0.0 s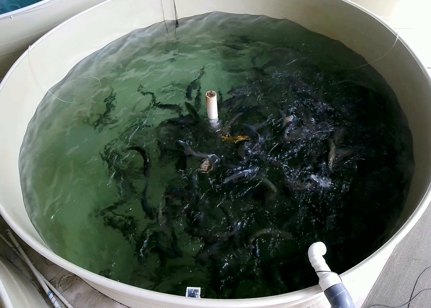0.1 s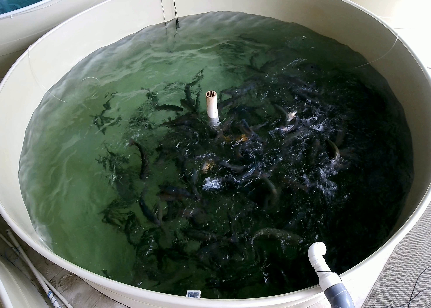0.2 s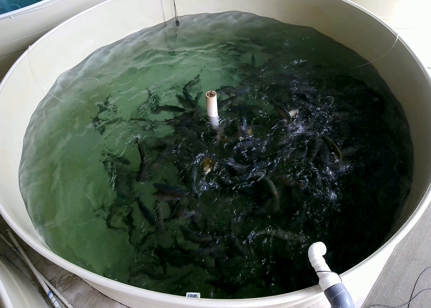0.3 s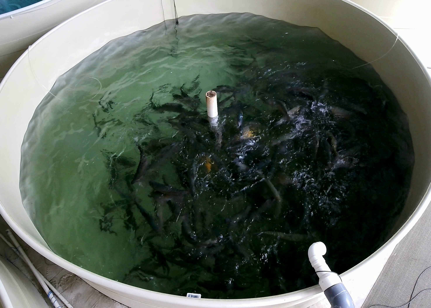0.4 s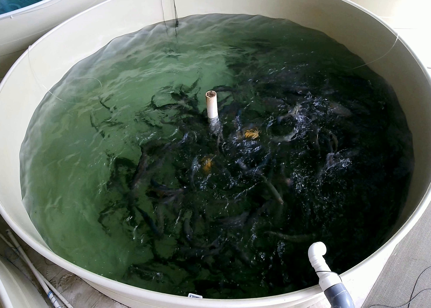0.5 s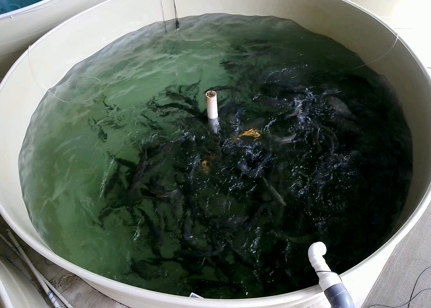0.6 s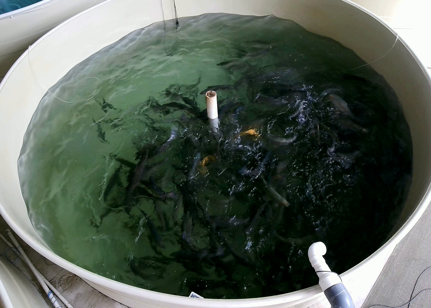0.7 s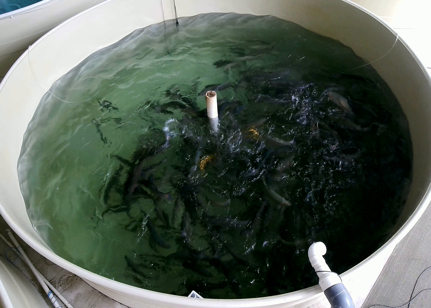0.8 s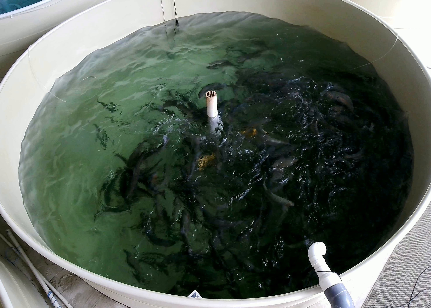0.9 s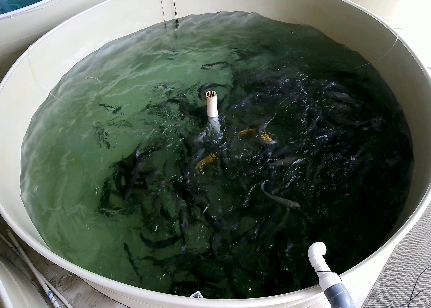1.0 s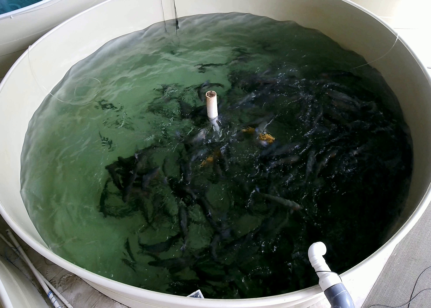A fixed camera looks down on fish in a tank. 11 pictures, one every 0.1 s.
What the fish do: Strong feeding.
